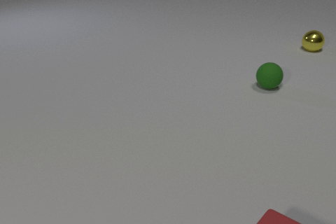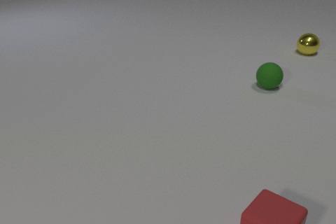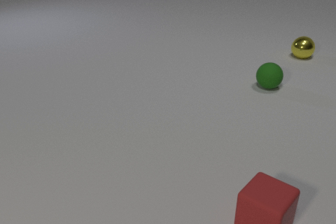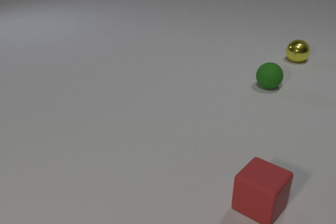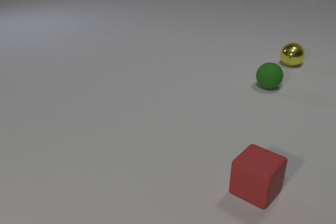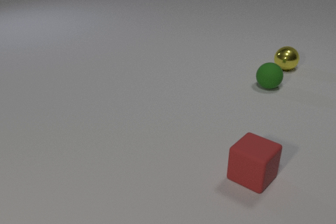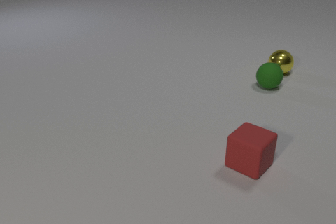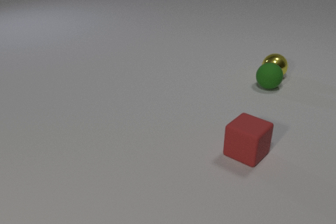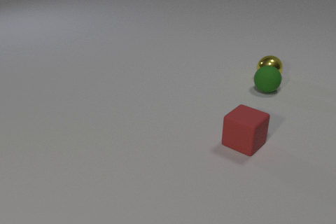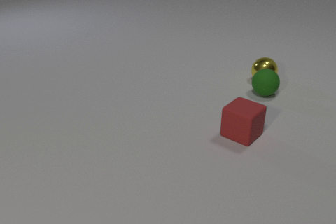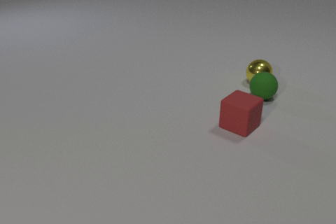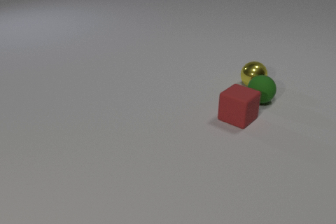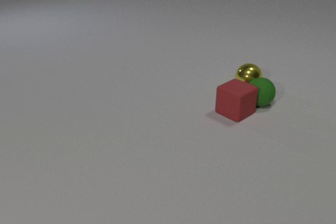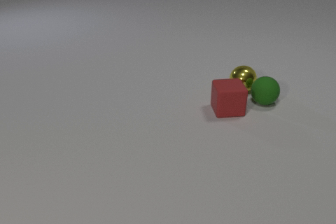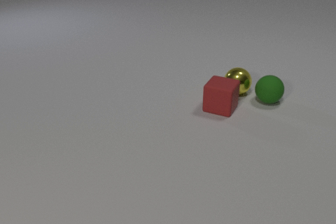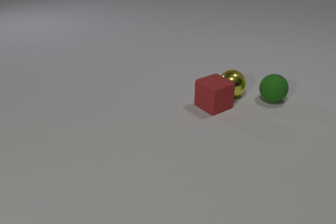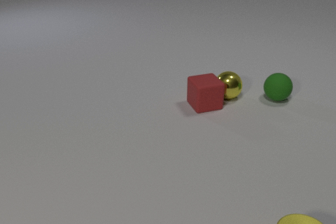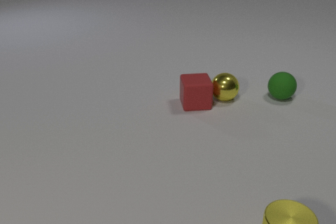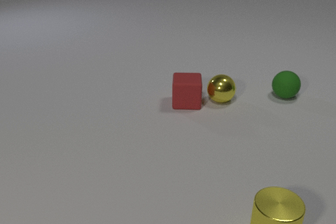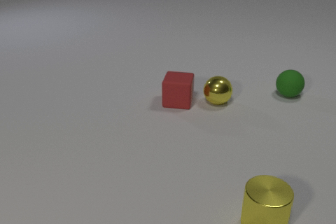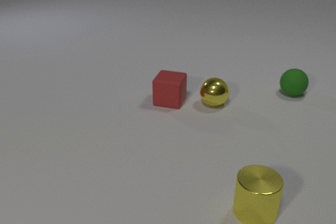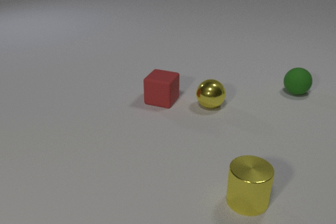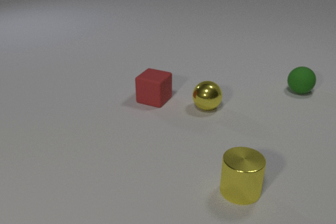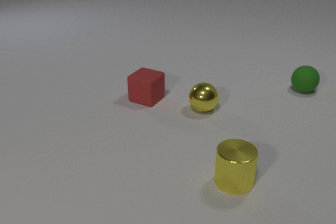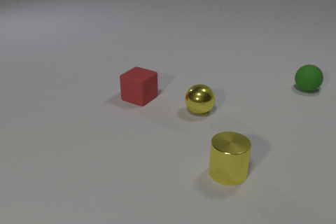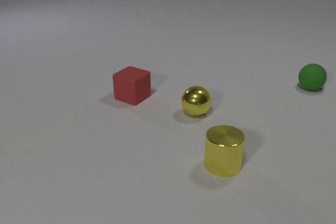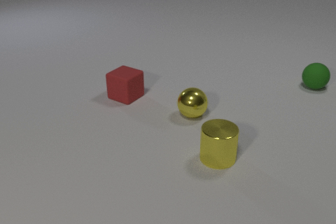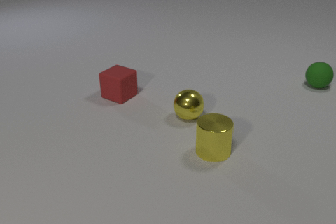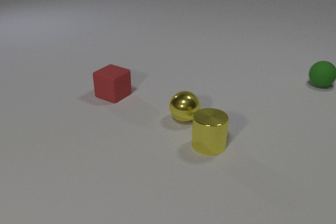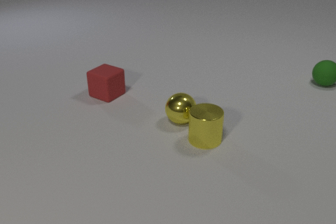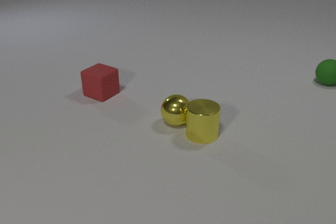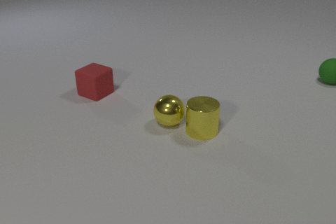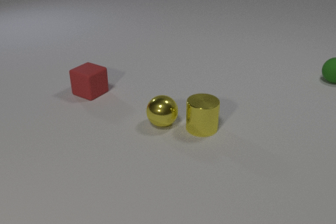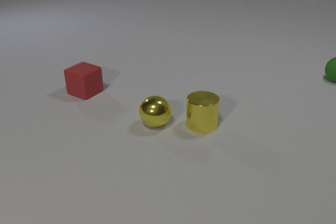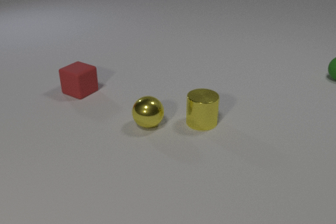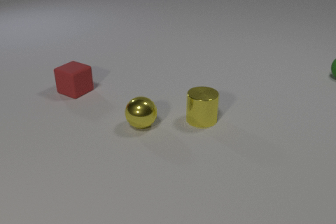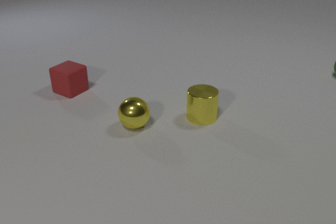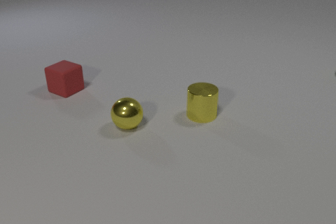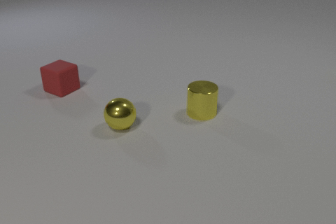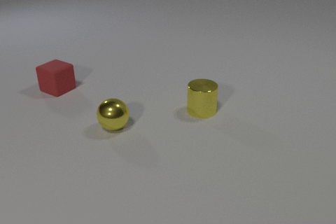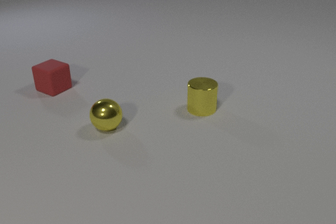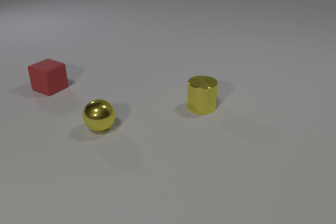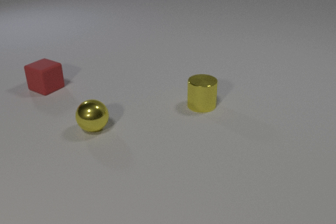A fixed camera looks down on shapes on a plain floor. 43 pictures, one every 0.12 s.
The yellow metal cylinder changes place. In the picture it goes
away from the camera.
0.00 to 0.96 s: The yellow metal sphere rolls toward the camera and to the left. The green rubber sphere rolls toward the camera. The red rubber cube slides away from the camera. The yellow metal sphere and the green rubber sphere collide.
0.96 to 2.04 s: The yellow metal sphere rolls toward the camera and to the left. The green rubber sphere rolls to the right and toward the camera. The yellow metal cylinder comes in at the bottom edge, slides away from the camera and to the left. The red rubber cube slides away from the camera and to the left. The green rubber sphere and the red rubber cube collide. The yellow metal sphere and the red rubber cube collide.
2.04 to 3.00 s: The yellow metal sphere rolls toward the camera and to the left. The green rubber sphere rolls away from the camera and to the right. The yellow metal cylinder slides away from the camera and to the left. The red rubber cube slides to the left.
3.00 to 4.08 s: The yellow metal sphere rolls to the left and toward the camera. The green rubber sphere rolls away from the camera and to the right. The yellow metal cylinder slides away from the camera. The red rubber cube slides to the left. The yellow metal sphere and the yellow metal cylinder collide.
4.08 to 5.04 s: The yellow metal sphere rolls to the left. The green rubber sphere rolls away from the camera and to the right, leaves at the right edge. The yellow metal cylinder slides away from the camera. The red rubber cube slides to the left and away from the camera.
What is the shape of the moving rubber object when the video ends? cube.
Are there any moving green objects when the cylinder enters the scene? yes.
What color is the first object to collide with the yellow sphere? green.
